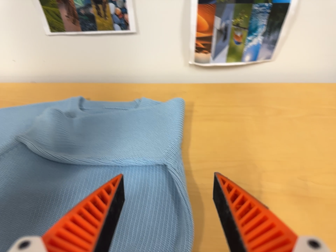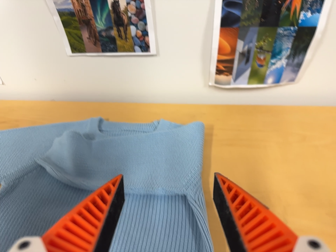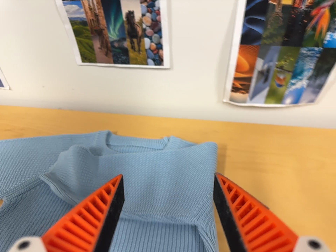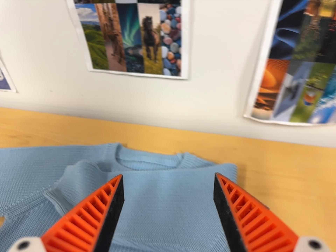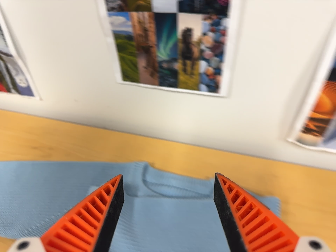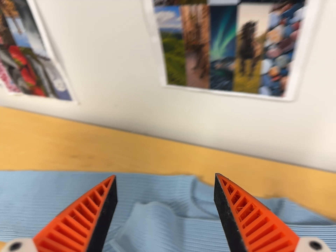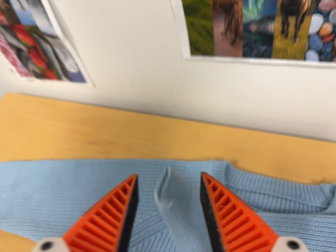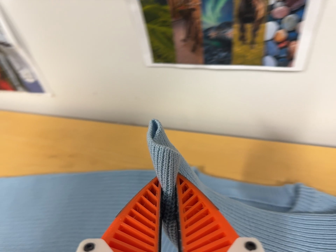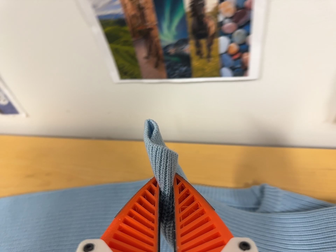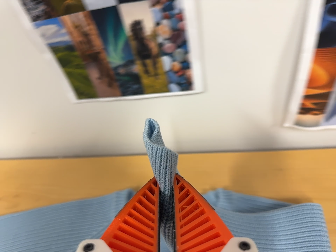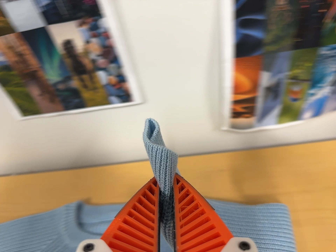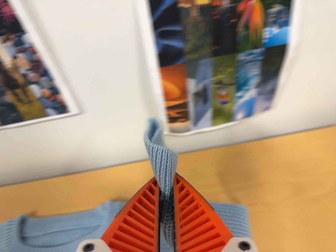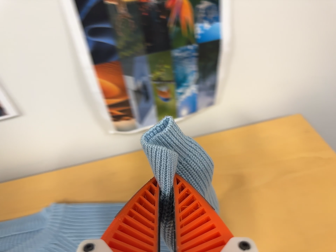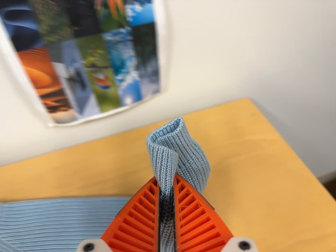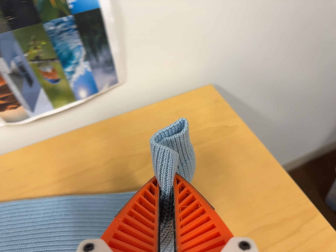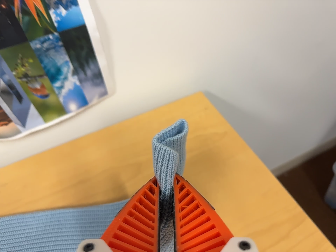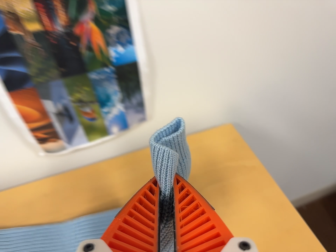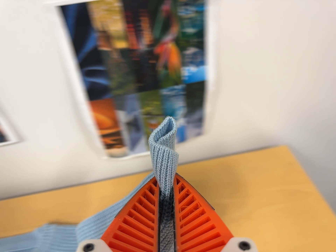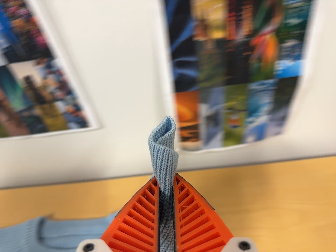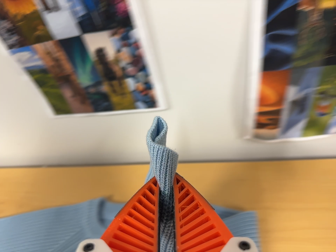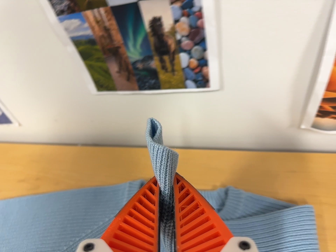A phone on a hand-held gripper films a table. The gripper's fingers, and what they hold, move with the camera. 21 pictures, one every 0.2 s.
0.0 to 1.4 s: The scene slides to the right, as the camera pans about 15 degrees to its left. It travels forward, toward the top of its view and to its left, about 32 cm, so what stands in front looms larger.
1.4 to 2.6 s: The scene slides to the left, as the camera pans about 25 degrees to its right. It travels to its right, about 30 cm, so close, fixed things drift to the left. It rolls about its line of sight by about 20 degrees, and the scene rotates counterclockwise.
2.6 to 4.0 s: The camera swings to its left by about 25 degrees, and the scene slides to the right. It travels to its left, about 20 cm, so close, fixed things drift to the right. It rolls about its line of sight by about 15 degrees, and the scene rotates clockwise.
The film runs backward here.
